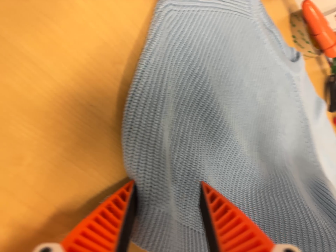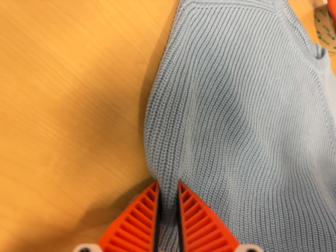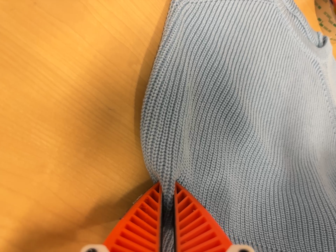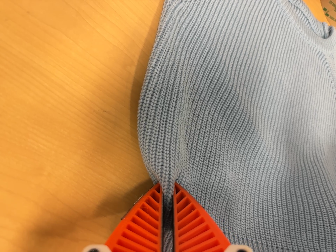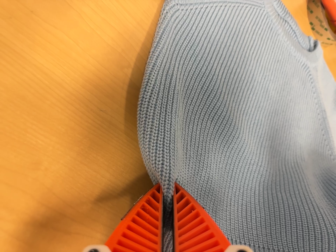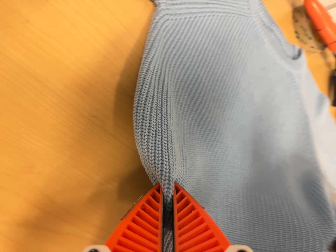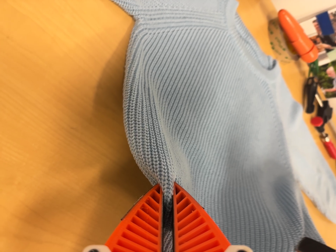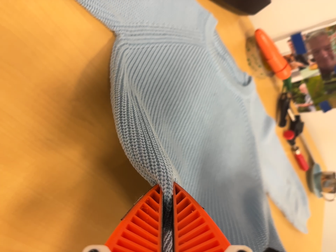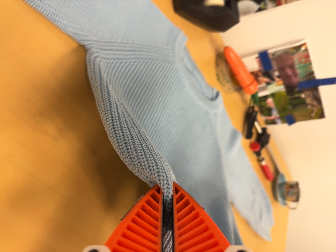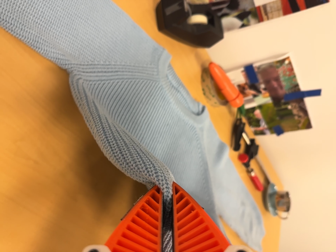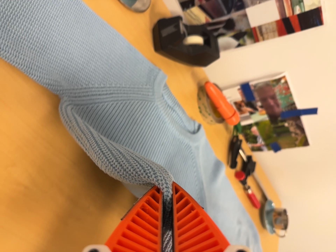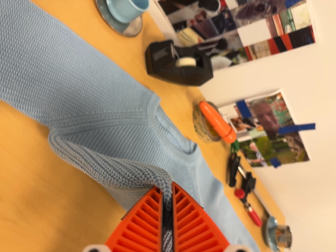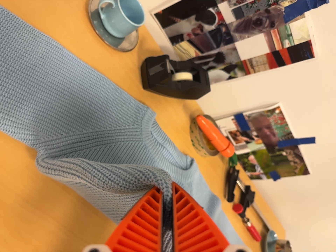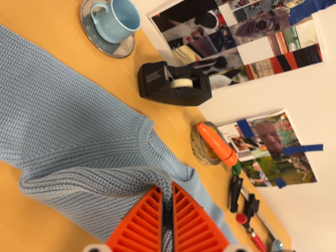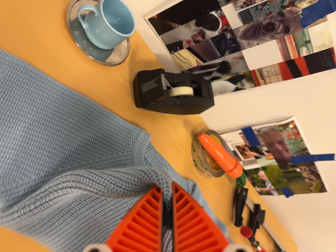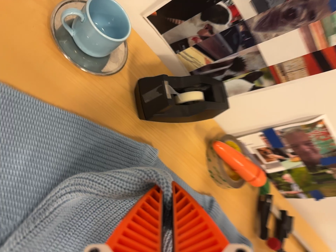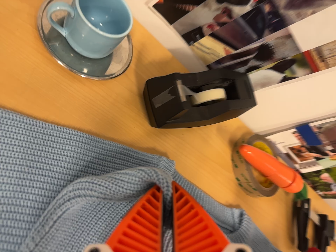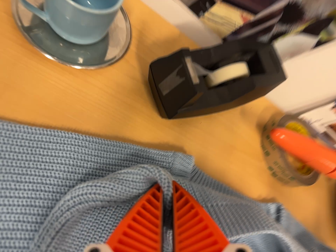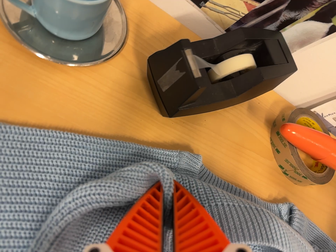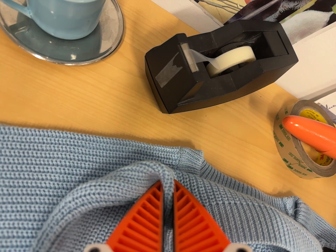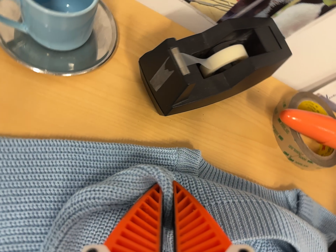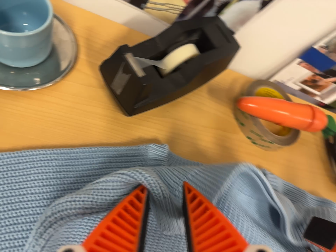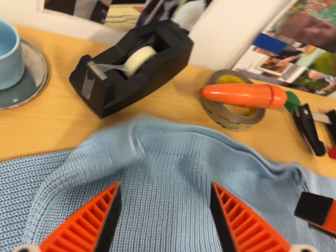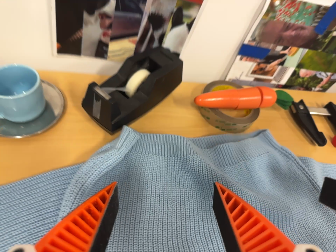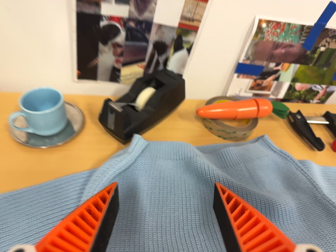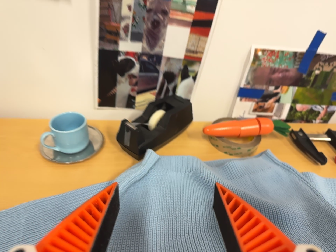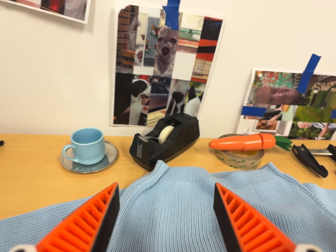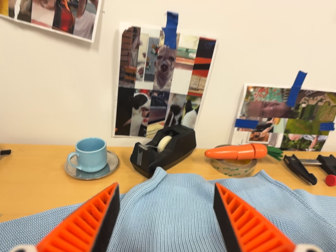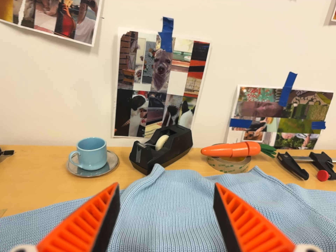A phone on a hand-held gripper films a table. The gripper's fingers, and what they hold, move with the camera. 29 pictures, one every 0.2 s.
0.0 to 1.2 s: The camera shifts only a little, or ends up much as it began.
1.2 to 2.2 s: The camera travels toward the top of its view and to its right, about 12 cm, so close, fixed things drift downward. Its aim tips toward the top of its view by about 10 degrees, and the scene shifts downward.
2.2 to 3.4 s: The camera pans to its left by about 15 degrees. It travels forward and toward the top of its view, about 28 cm, so what stands in front looms larger. It rolls about its line of sight by about 15 degrees, and the scene rotates counterclockwise.
3.4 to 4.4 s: The camera travels to its right and backward, about 8 cm, so close, fixed things drift to the left. It rolls about its line of sight by about 25 degrees, and the scene rotates counterclockwise.
4.4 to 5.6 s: The camera pans to its left by about 15 degrees. It travels backward and toward the bottom of its view, about 28 cm. Its aim tips toward the top of its view by about 35 degrees. It rolls about its line of sight by about 15 degrees, and the scene rotates counterclockwise.
The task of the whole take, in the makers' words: fold up.
The film runs forward here.
